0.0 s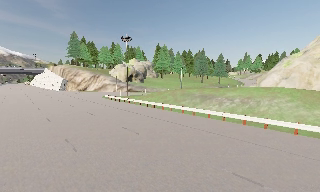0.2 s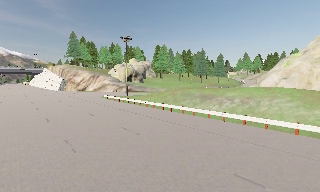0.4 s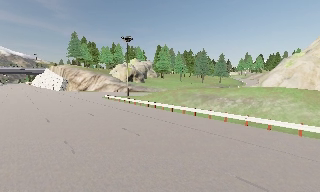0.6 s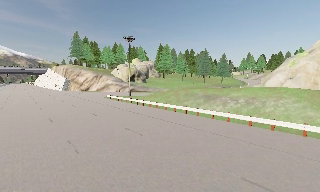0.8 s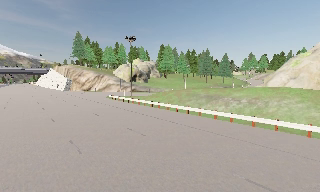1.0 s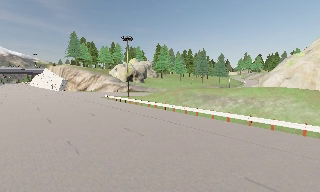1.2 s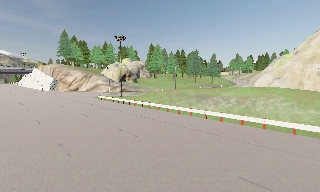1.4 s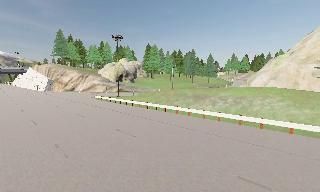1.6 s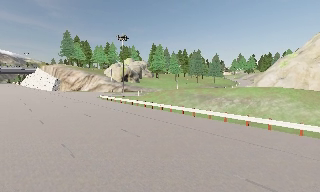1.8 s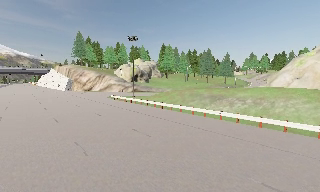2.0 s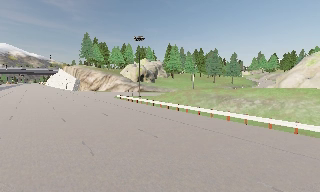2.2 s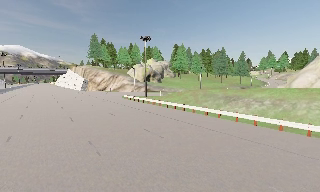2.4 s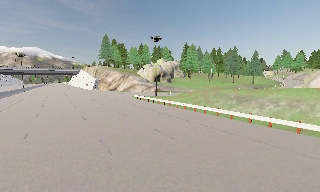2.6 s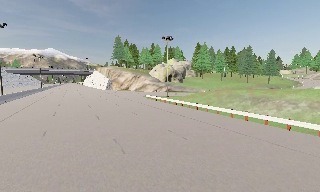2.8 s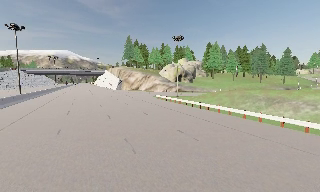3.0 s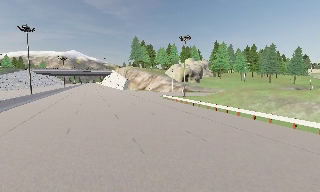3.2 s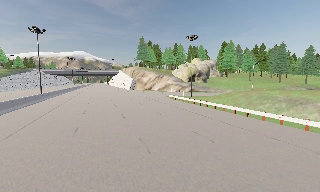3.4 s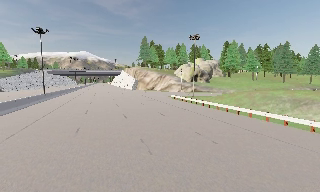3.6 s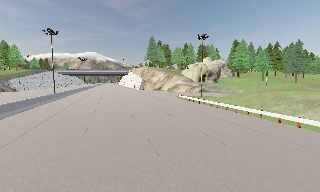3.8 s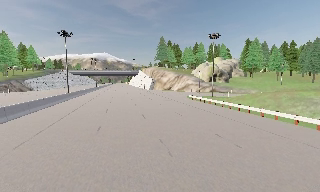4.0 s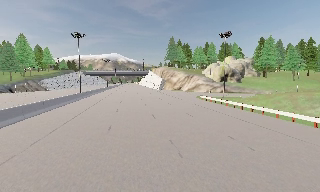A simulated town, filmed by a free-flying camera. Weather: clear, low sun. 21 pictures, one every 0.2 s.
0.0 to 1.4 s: The camera shifts only a little, or ends up much as it began.
1.4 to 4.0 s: The camera pans to its left, which is counterclockwise from overhead, by about 35 degrees. It travels forward and to its left, about 1 m.
The film runs forward here.
